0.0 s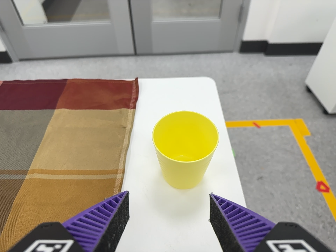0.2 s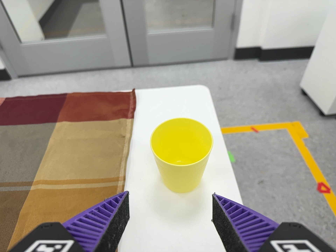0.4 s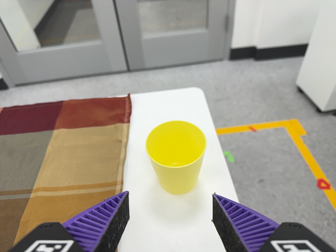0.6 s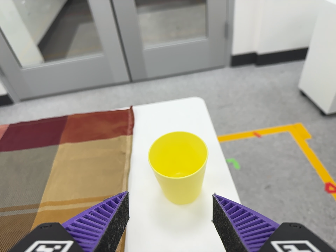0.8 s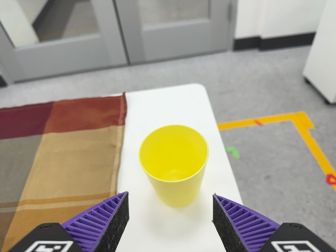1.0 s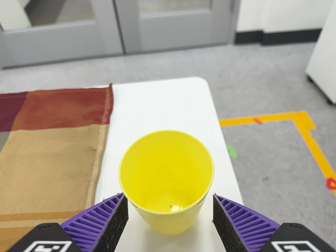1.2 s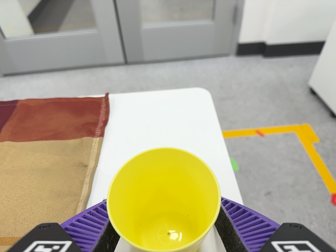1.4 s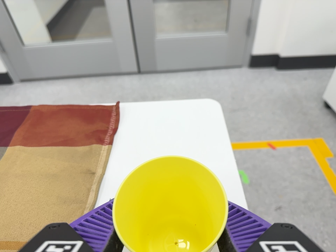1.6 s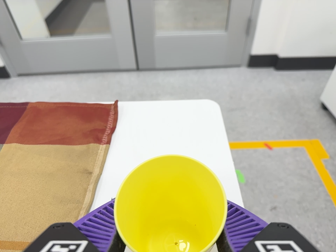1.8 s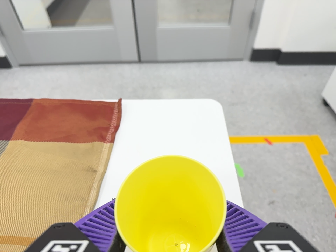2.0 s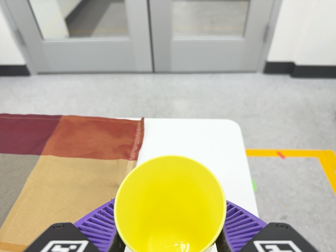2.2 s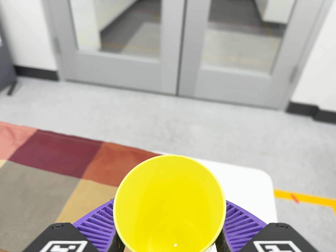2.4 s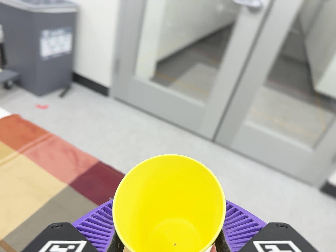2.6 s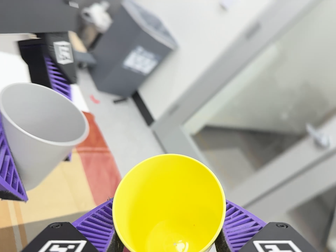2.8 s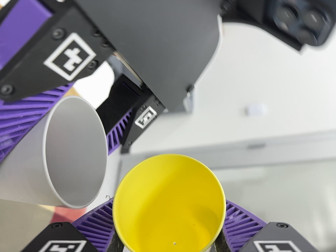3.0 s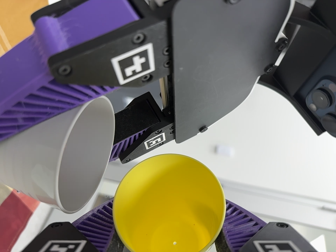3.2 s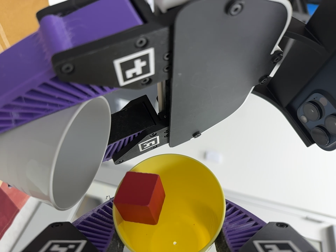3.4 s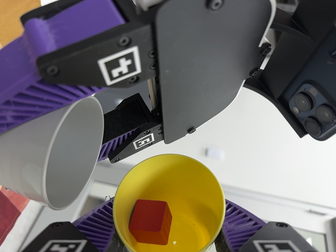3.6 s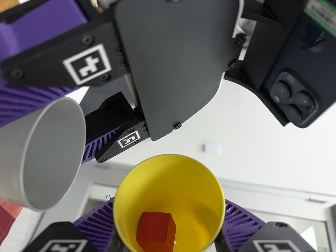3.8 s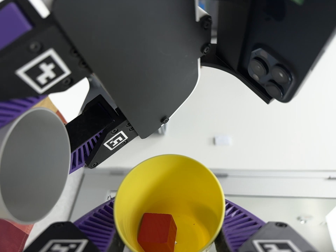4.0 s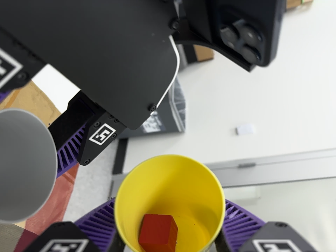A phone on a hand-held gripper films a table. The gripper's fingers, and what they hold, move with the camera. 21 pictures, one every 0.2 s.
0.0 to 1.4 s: The camera travels forward, about 12 cm, so what stands in front looms larger.
1.4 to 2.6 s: The scene slides to the right, as the camera pans about 15 degrees to its left. It travels to its left, toward the top of its view and backward, about 30 cm, so close, fixed things drift to the right. Its aim tips toward the top of its view by about 20 degrees, and the scene shifts downward. It rolls about its line of sight by about 65 degrees, and the scene rotates clockwise.
2.6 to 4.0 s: The camera travels to its left, about 4 cm. Its aim tips toward the top of its view by about 15 degrees, and the scene shifts downward. It rolls about its line of sight by about 40 degrees, and the scene rotates clockwise.
The film runs backward here.
